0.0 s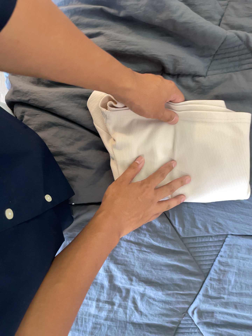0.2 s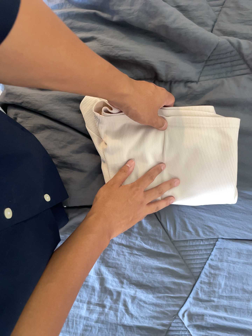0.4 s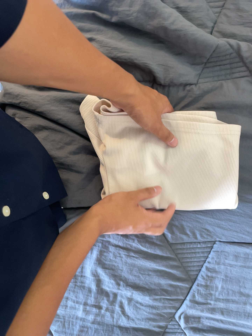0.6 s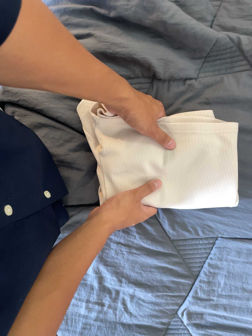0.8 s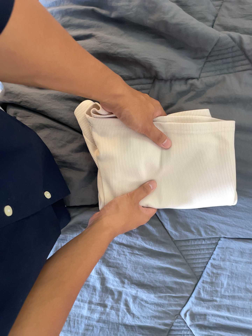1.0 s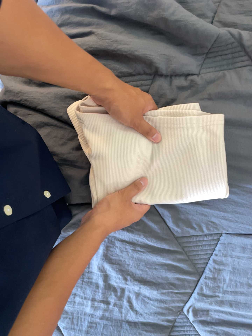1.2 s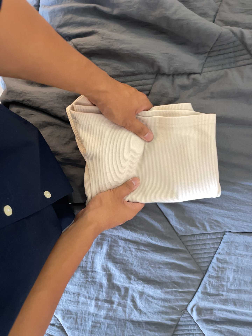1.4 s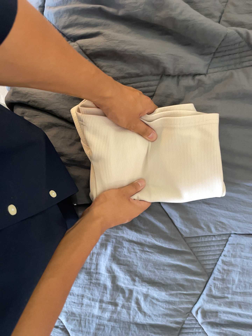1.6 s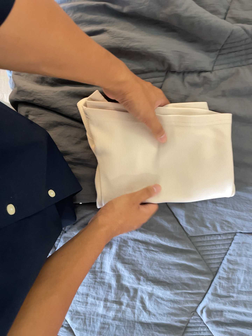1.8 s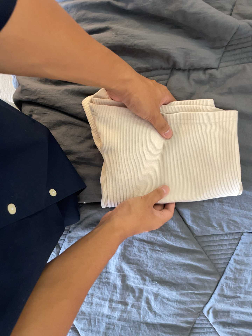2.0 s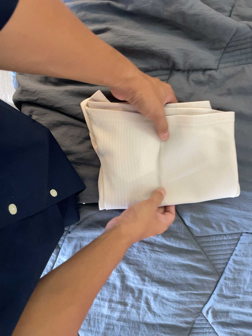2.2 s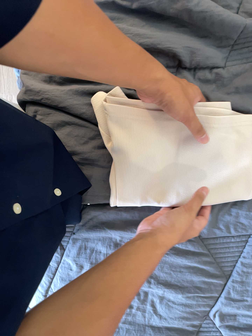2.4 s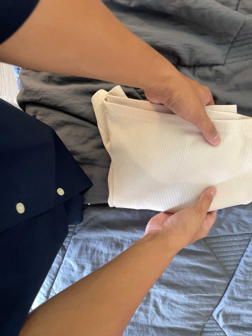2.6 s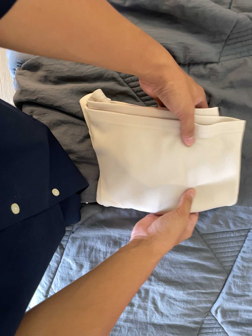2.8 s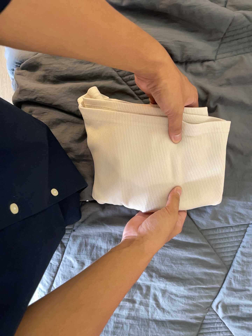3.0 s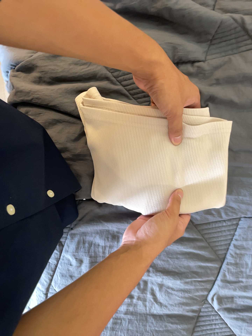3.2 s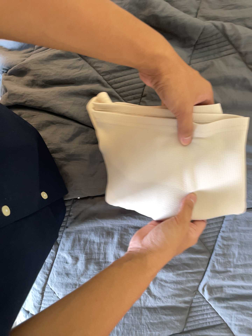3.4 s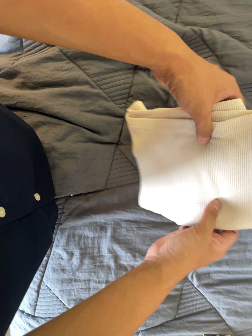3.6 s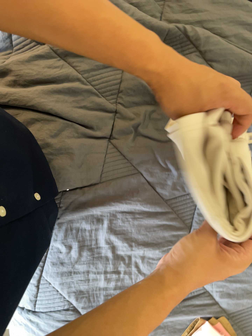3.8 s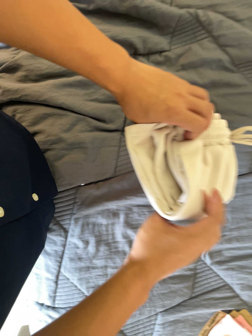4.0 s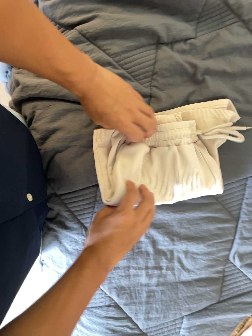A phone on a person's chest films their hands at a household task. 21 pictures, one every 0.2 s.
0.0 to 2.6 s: The camera shifts only a little, or ends up much as it began.
2.6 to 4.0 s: The camera travels to its left, toward the bottom of its view and backward, about 12 cm. It rolls about its line of sight by about 10 degrees, and the scene rotates counterclockwise.
The film runs forward here.
